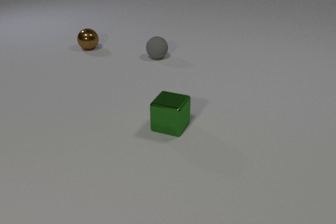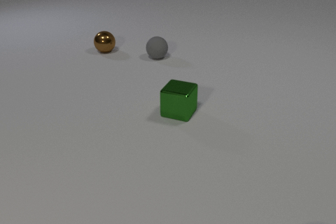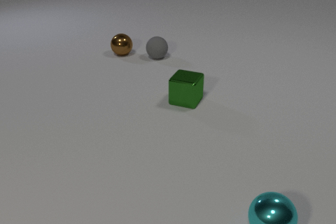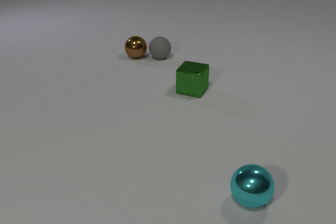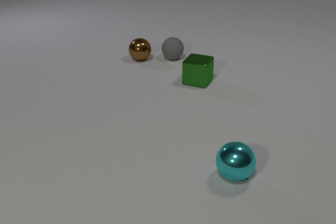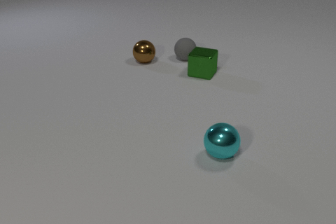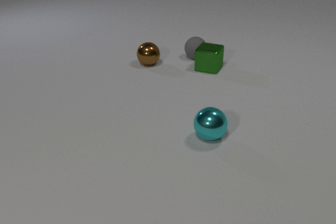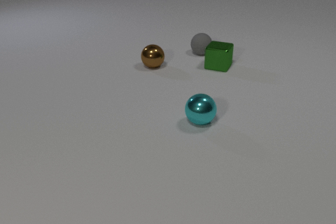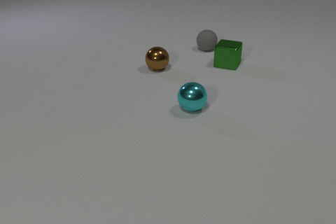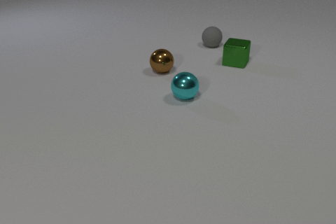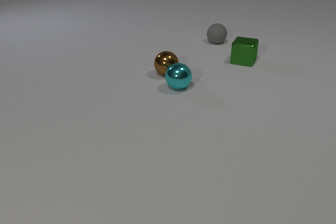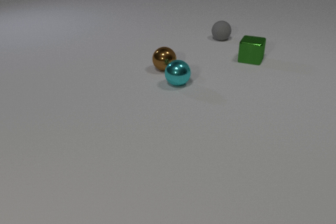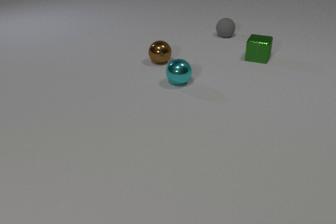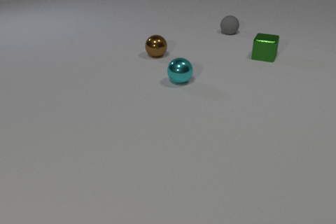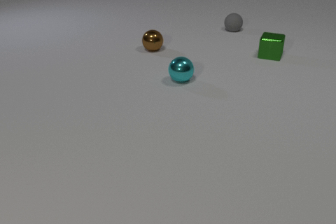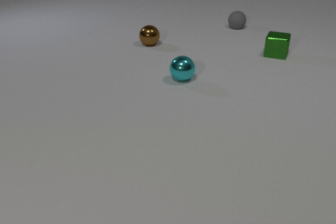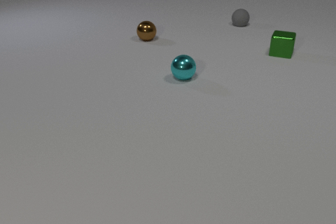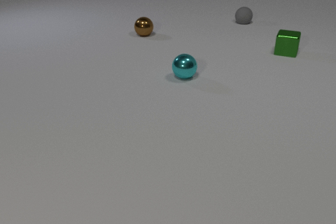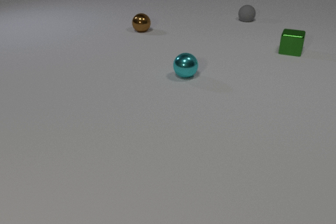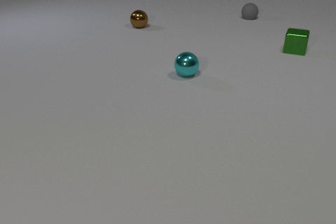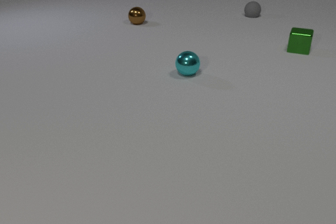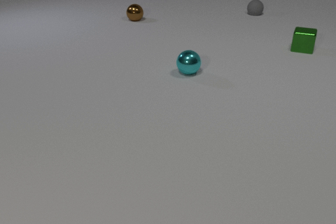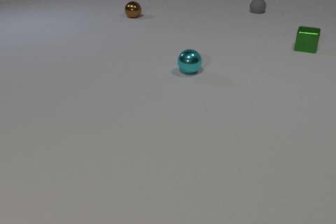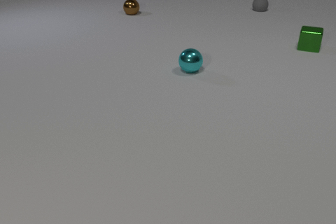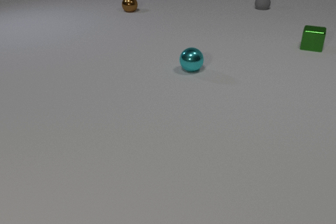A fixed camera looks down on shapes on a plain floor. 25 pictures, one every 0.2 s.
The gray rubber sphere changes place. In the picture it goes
away from the camera.
The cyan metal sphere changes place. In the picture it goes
away from the camera.
0.0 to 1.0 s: The brown metal sphere rolls to the right and toward the camera. The gray rubber sphere rolls to the right. The cyan metal sphere comes in at the bottom edge, rolls away from the camera and to the left. The green metal cube slides away from the camera. The brown metal sphere and the gray rubber sphere collide.
1.0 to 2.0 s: The brown metal sphere rolls toward the camera and to the right. The gray rubber sphere rolls away from the camera and to the right. The cyan metal sphere rolls away from the camera. The green metal cube slides to the right and away from the camera. The gray rubber sphere and the green metal cube collide.
2.0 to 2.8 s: The brown metal sphere rolls away from the camera. The gray rubber sphere rolls away from the camera and to the right. The cyan metal sphere rolls away from the camera. The green metal cube slides to the right and away from the camera. The brown metal sphere and the cyan metal sphere collide.
2.8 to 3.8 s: The brown metal sphere rolls away from the camera. The gray rubber sphere rolls away from the camera. The cyan metal sphere rolls away from the camera. The green metal cube slides to the right and away from the camera.
3.8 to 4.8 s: The brown metal sphere rolls away from the camera. The gray rubber sphere rolls away from the camera. The cyan metal sphere rolls away from the camera. The green metal cube slides to the right and away from the camera.
What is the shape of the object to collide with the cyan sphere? sphere.
What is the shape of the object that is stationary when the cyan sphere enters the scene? sphere.
How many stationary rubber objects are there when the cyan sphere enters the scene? 1.
